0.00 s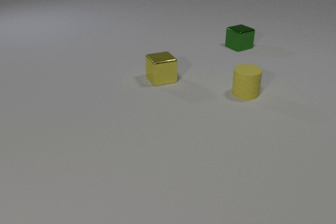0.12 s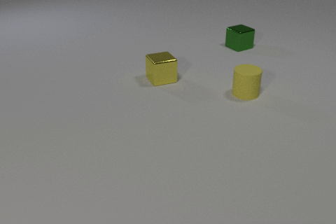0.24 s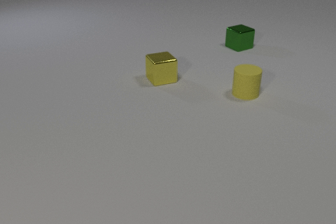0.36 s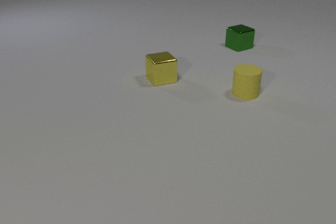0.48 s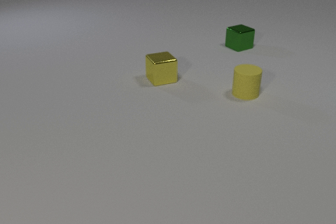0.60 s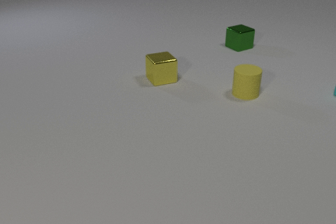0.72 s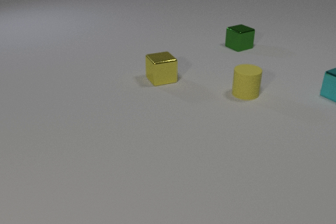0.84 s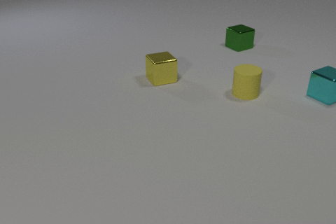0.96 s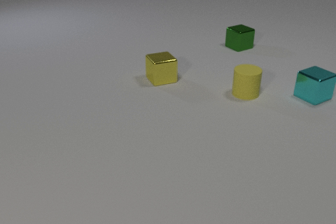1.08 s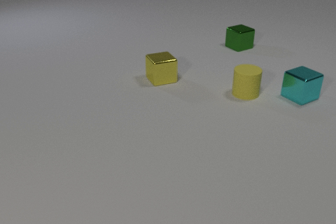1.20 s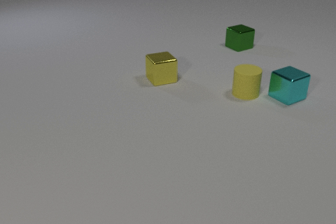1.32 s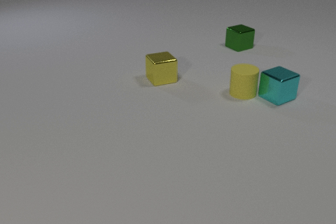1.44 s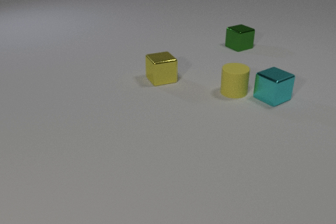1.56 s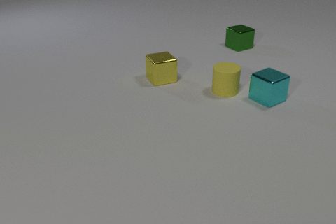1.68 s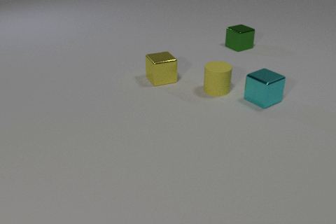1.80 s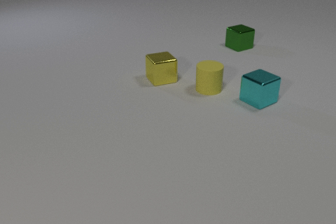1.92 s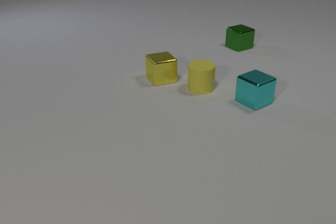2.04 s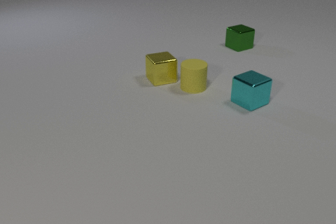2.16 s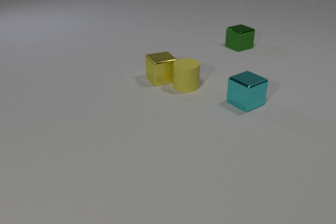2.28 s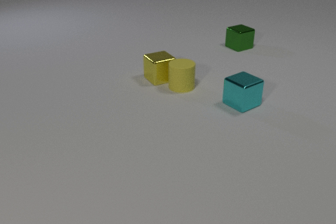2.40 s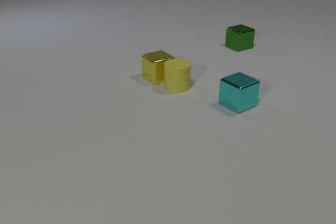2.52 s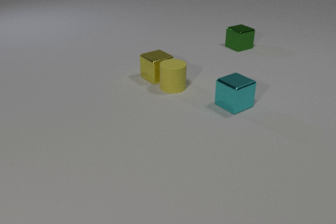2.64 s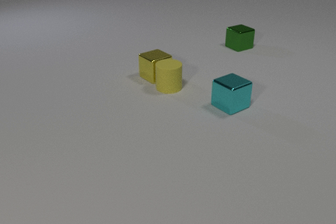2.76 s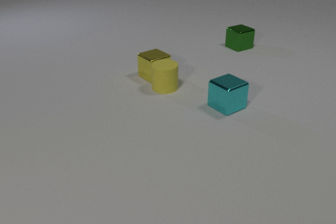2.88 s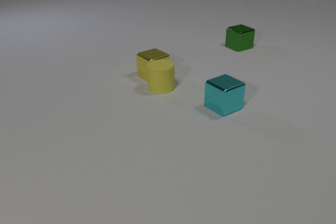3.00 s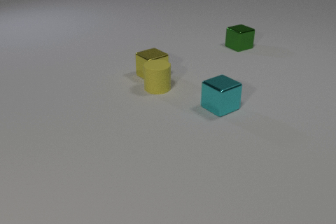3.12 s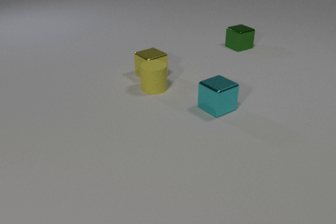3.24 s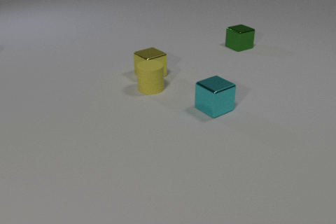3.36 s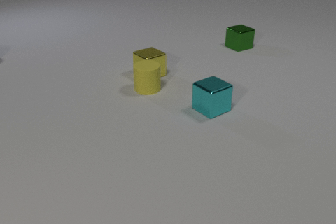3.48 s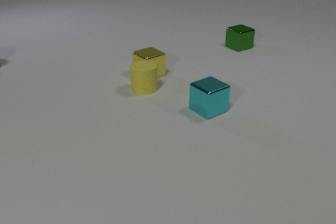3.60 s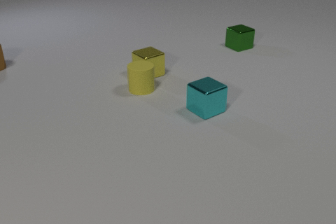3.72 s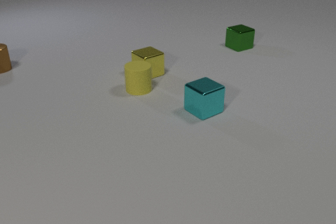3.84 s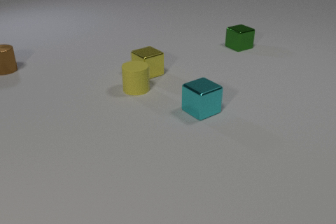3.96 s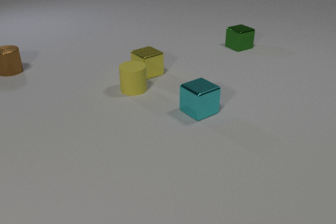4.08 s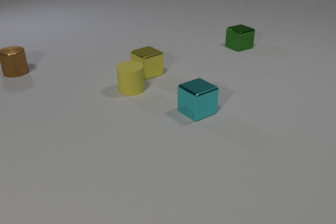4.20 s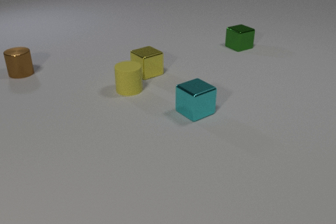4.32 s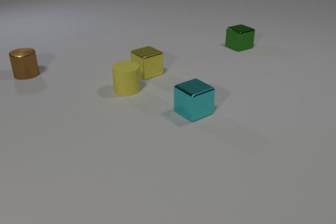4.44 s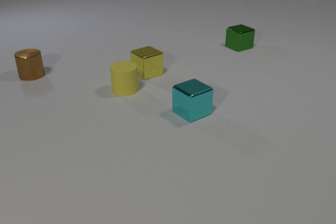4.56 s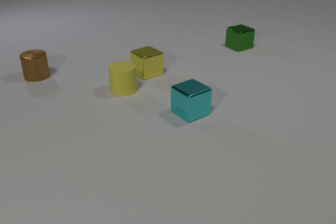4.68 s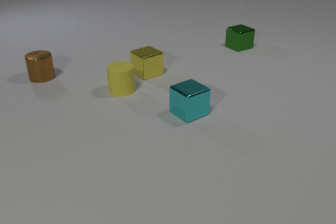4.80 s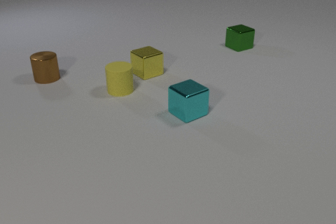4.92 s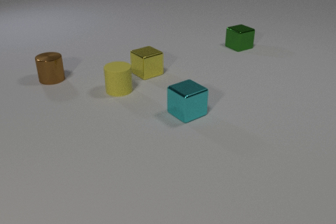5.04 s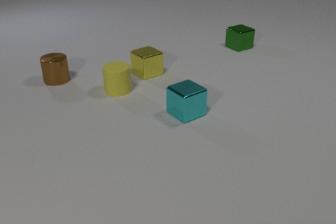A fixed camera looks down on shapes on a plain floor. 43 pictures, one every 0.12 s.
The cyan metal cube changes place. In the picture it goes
to the left.
The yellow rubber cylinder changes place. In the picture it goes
to the left.
0.00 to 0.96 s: The cyan metal cube comes in at the right edge, slides to the left and toward the camera.
0.96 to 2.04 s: The cyan metal cube slides to the left and toward the camera. The yellow rubber cylinder slides to the left. The cyan metal cube and the yellow rubber cylinder collide.
2.04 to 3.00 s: The cyan metal cube slides to the left and toward the camera. The yellow rubber cylinder slides to the left. The yellow metal cube slides away from the camera and to the left. The yellow rubber cylinder and the yellow metal cube collide.
3.00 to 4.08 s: The cyan metal cube slides to the left and toward the camera. The yellow rubber cylinder slides to the left. The yellow metal cube slides away from the camera and to the left. The brown metal cylinder comes in at the left edge, slides toward the camera and to the right.
4.08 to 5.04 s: The cyan metal cube slides to the left. The yellow rubber cylinder slides to the left. The brown metal cylinder slides to the right and toward the camera.
What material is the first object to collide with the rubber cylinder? metal.
How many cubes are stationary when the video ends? 2.
Are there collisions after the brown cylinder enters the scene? no.
